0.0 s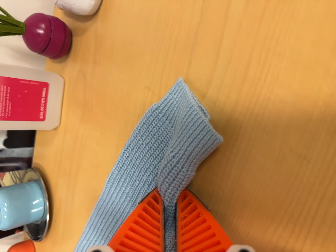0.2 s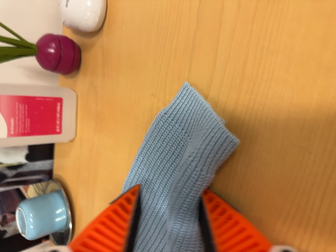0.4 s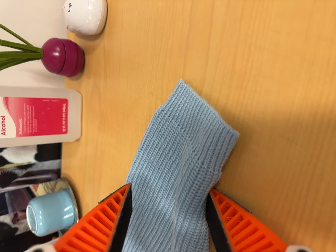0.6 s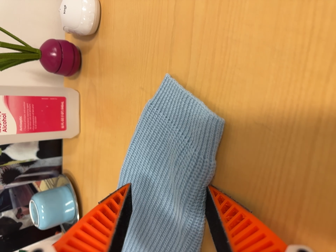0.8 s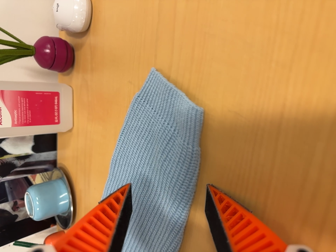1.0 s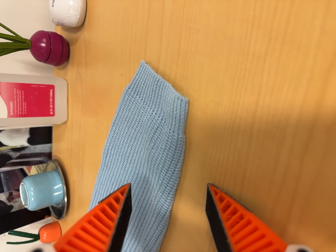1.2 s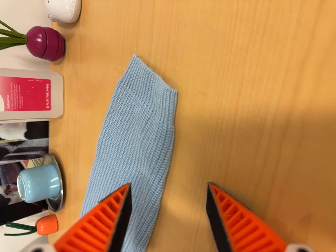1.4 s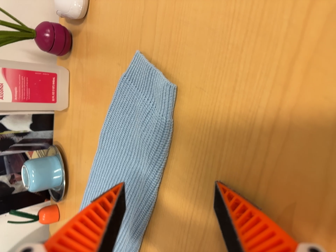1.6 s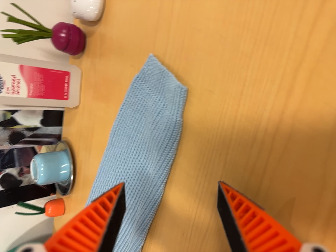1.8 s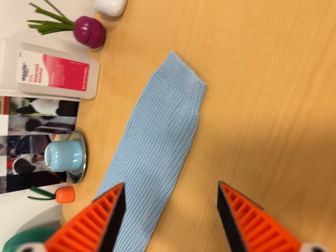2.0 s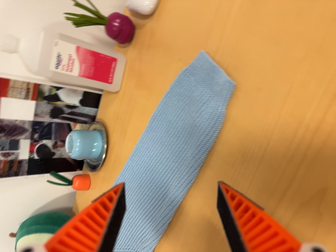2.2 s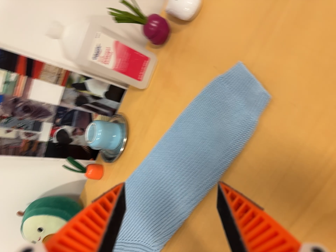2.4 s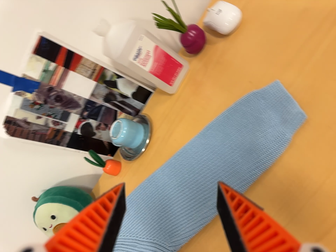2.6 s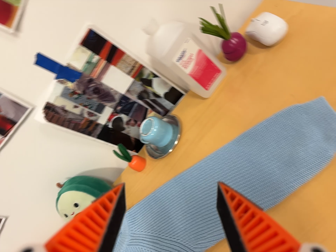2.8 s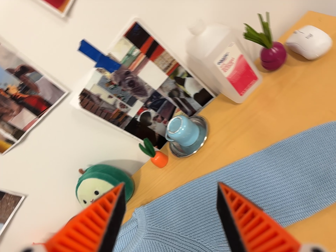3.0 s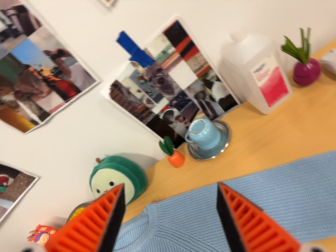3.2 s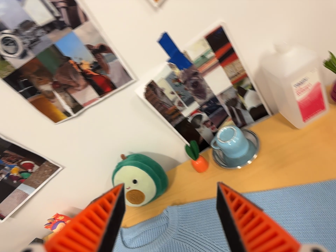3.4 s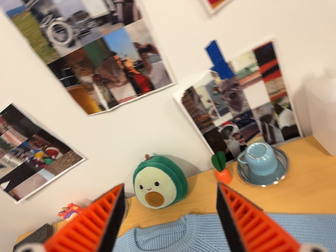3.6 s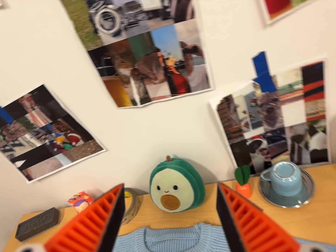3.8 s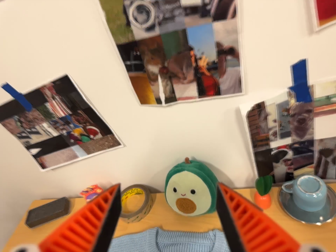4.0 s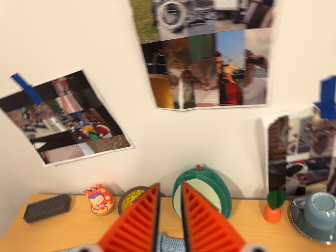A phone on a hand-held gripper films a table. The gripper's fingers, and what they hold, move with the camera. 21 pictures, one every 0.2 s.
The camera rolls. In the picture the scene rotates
clockwise.
0.0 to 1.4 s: The camera travels backward, to its right and toward the bottom of its view, about 12 cm, so what stands in front gets smaller.
1.4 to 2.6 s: The camera travels to its left and backward, about 22 cm, so close, fixed things drift to the right. It rolls about its line of sight by about 30 degrees, and the scene rotates clockwise.
2.6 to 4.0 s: The camera travels to its left, about 34 cm, so close, fixed things drift to the right. It rolls about its line of sight by about 45 degrees, and the scene rotates clockwise.
The film runs backward here.
